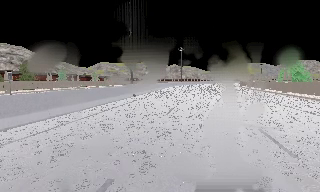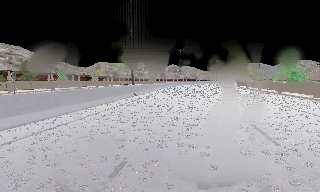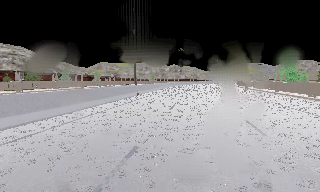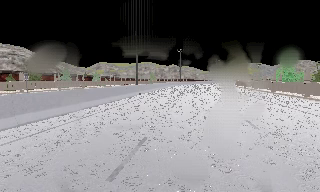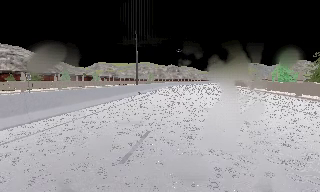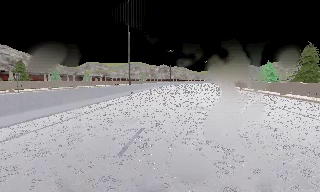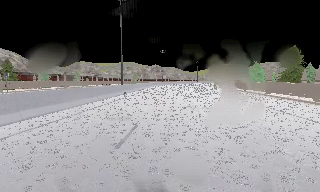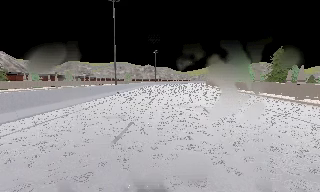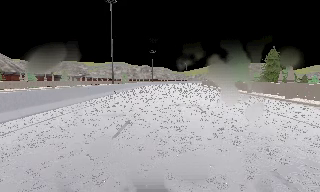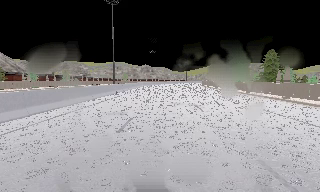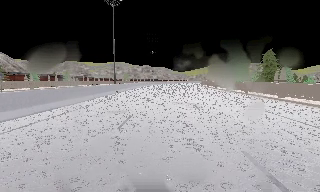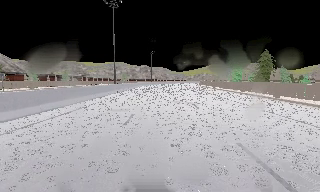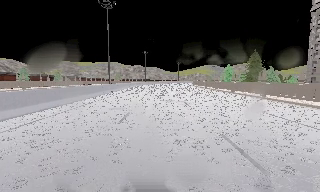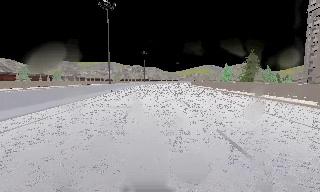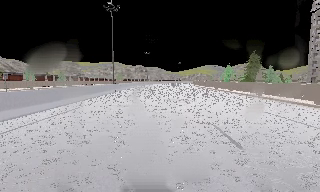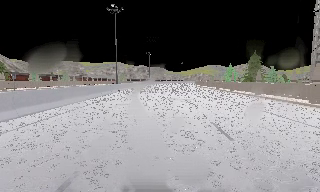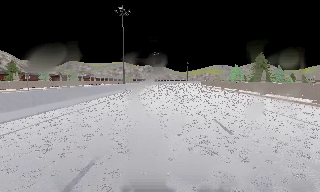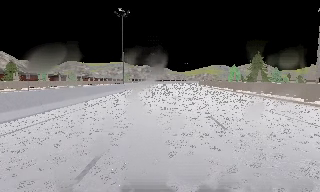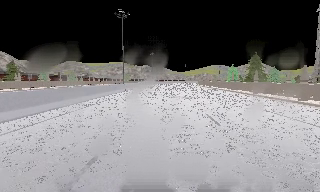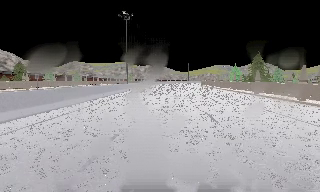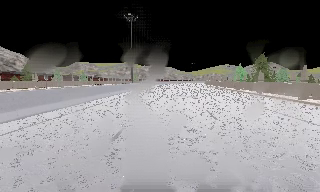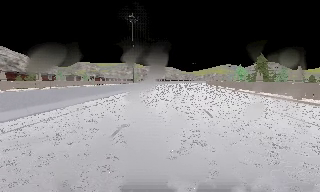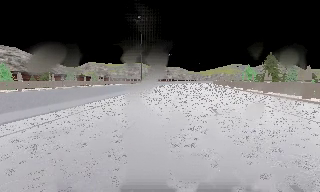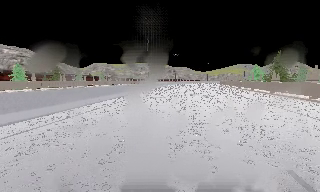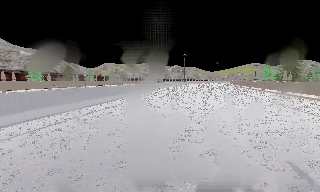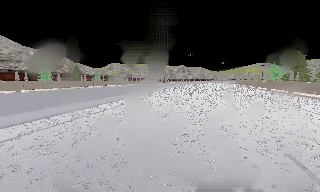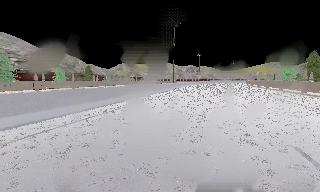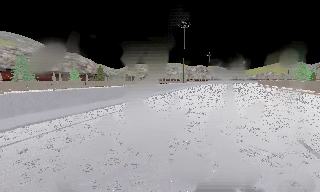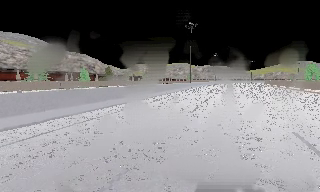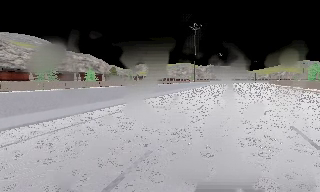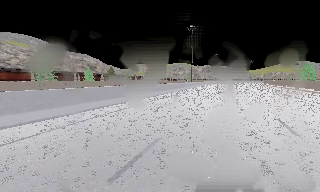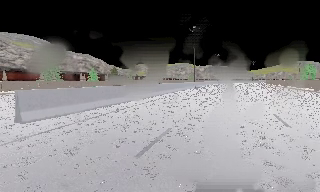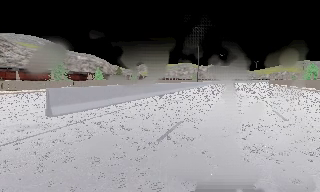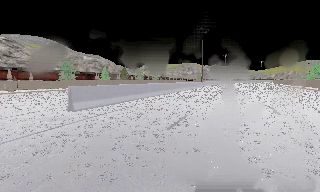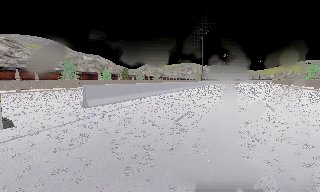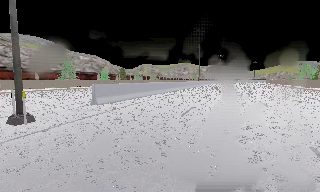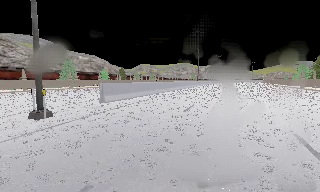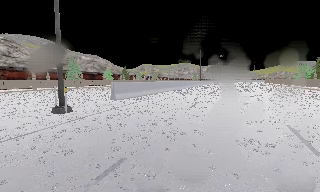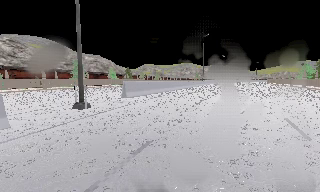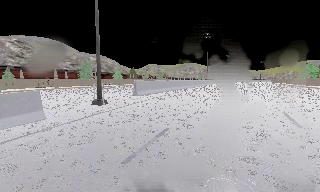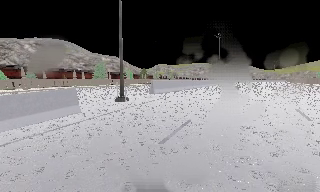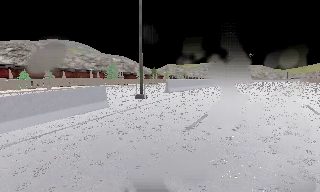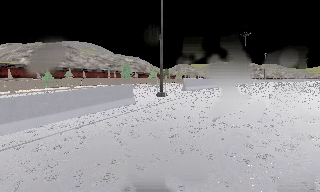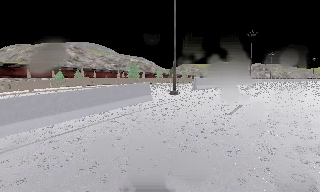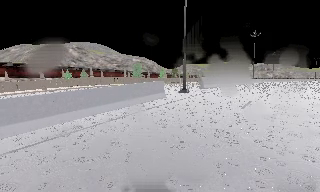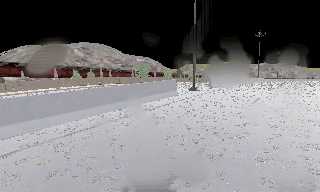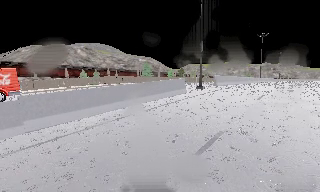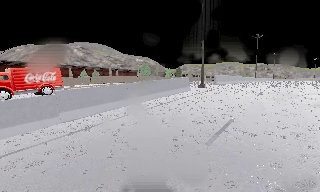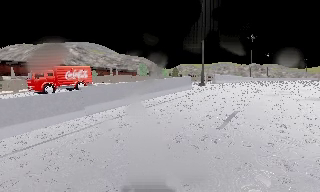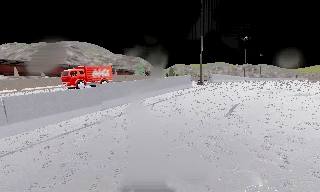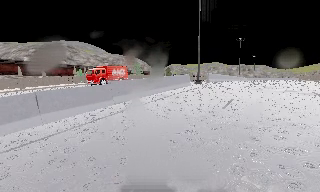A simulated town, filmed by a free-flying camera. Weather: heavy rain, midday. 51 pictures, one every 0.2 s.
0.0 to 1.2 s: The camera travels backward, about 3.5 m, so what stands in front gets smaller. It loses speed.
1.2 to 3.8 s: The camera travels backward, about 6 m, so what stands in front gets smaller.
3.8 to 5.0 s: The scene slides to the right, as the camera pans about 10 degrees to its left. It travels backward, about 3 m, so what stands in front gets smaller.
5.0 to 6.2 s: The camera travels backward, about 4.5 m, so what stands in front gets smaller.
6.2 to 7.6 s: The camera travels backward and to its left, about 6 m, so what stands in front gets smaller.
7.6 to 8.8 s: The scene slides to the right, as the camera pans about 15 degrees to its left. It travels backward and to its left, about 6 m, so what stands in front gets smaller.
8.8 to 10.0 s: The camera travels backward and to its left, about 6 m, so what stands in front gets smaller.
The film runs backward here.
